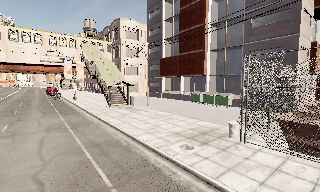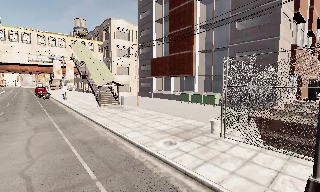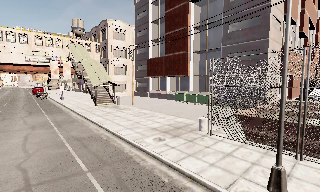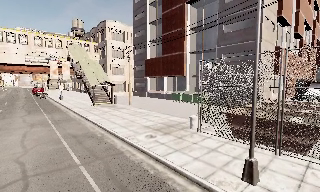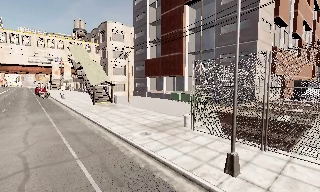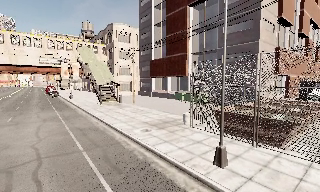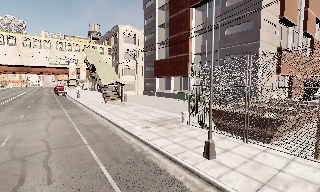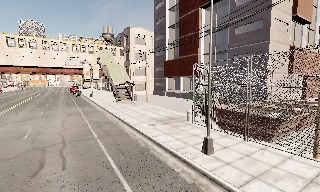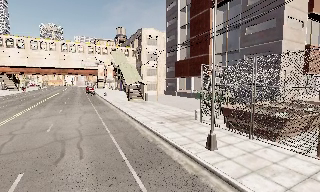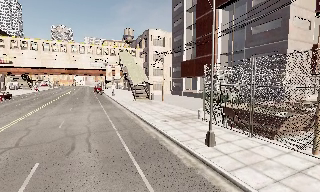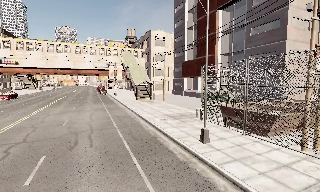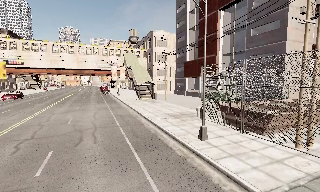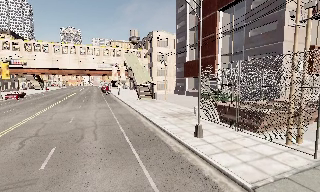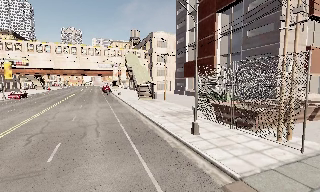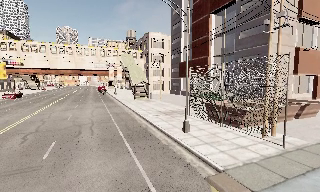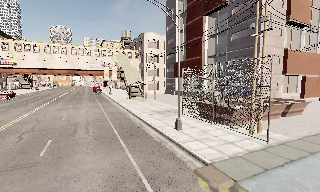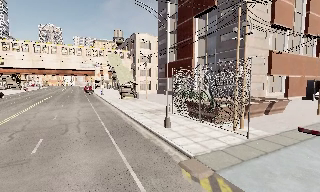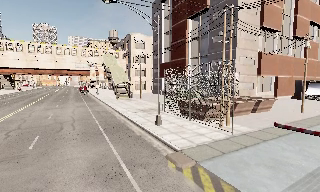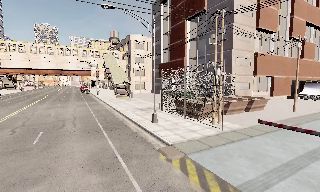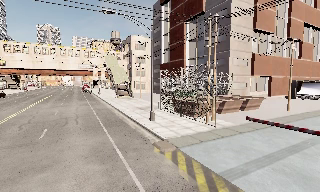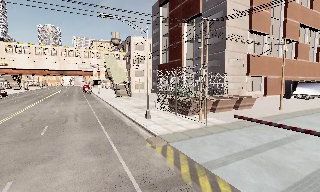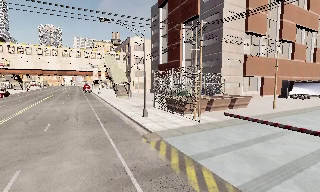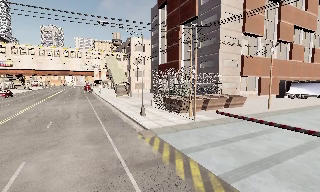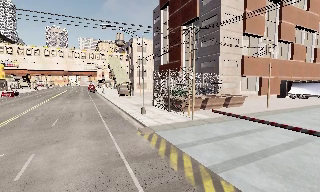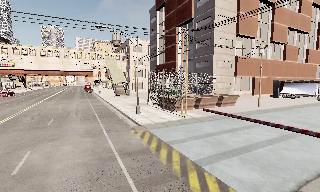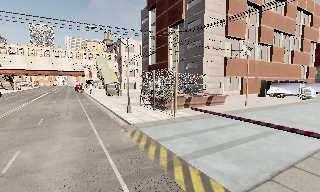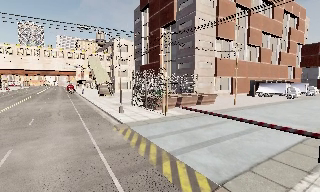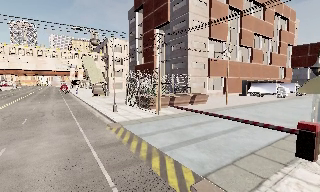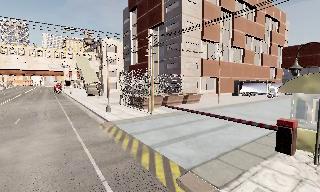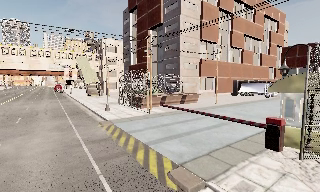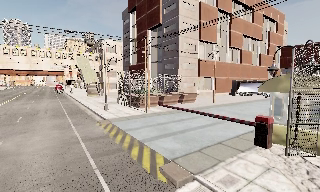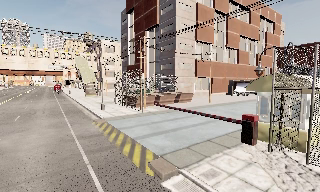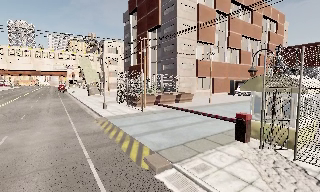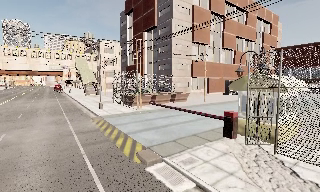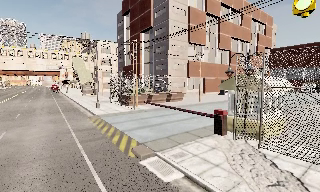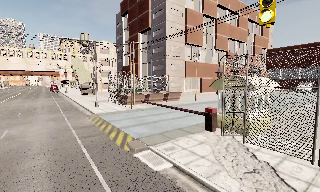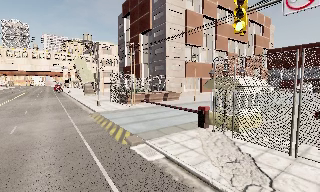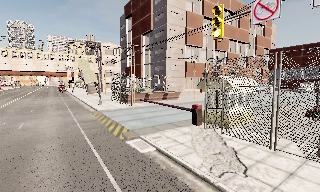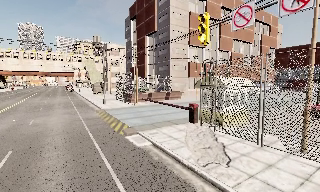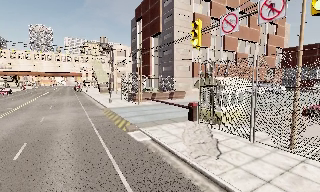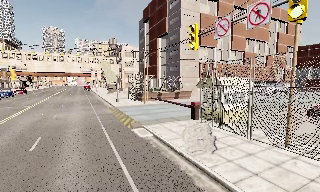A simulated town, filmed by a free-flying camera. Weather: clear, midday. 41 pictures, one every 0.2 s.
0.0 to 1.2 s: The camera travels backward and to its right, about 4 m, so what stands in front gets smaller.
1.2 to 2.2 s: The camera pans to its left, which is counterclockwise from overhead, by about 15 degrees. It travels backward and to its right, about 3 m, so what stands in front gets smaller.
2.2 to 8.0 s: The camera travels backward and to its right, about 17 m, so what stands in front gets smaller.
The film runs backward here.
